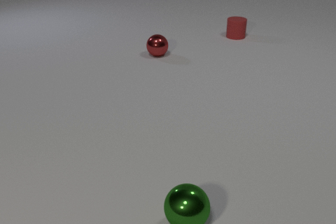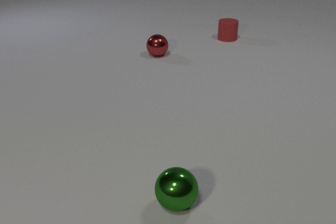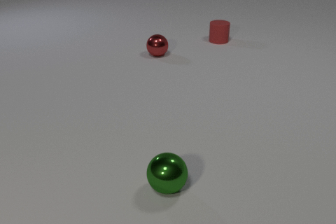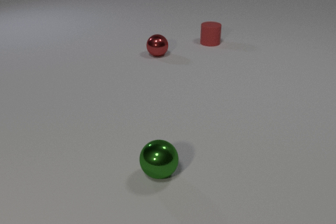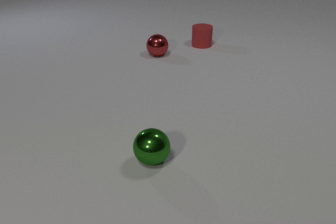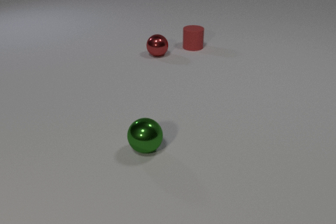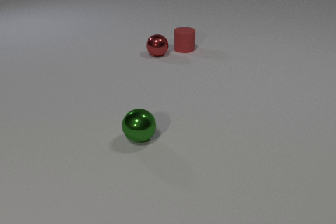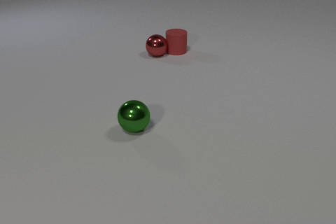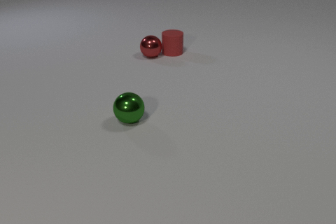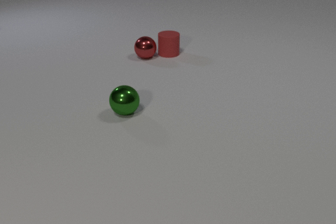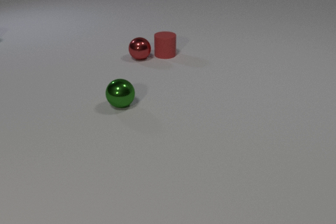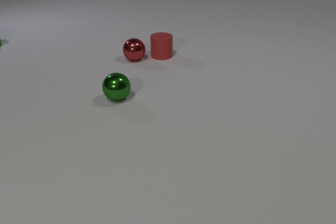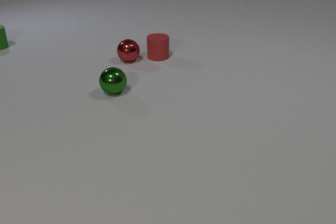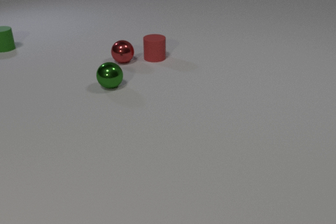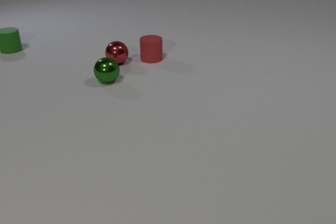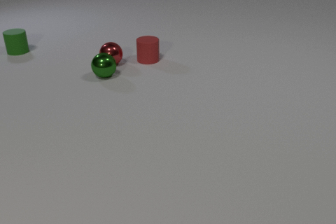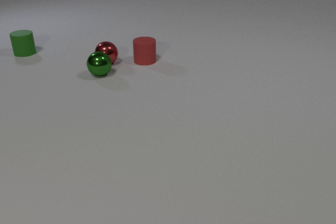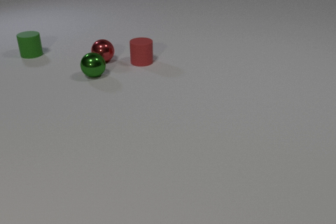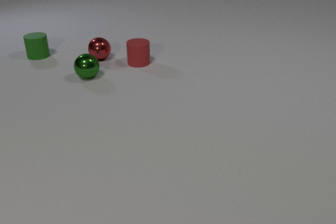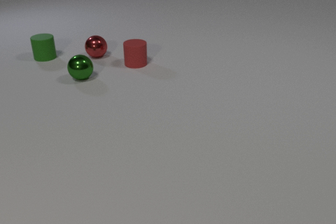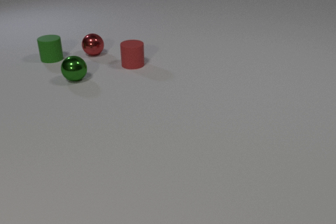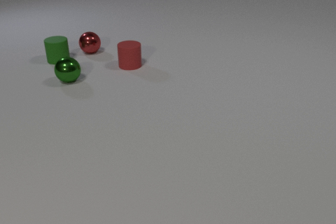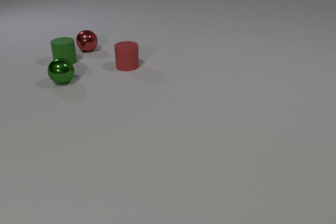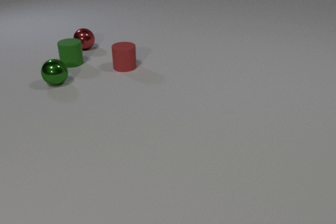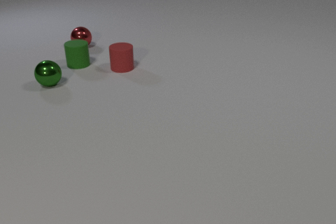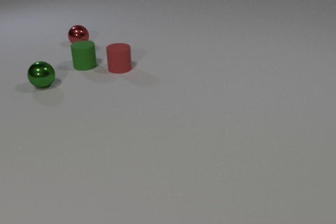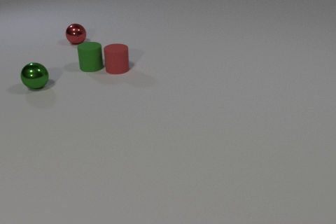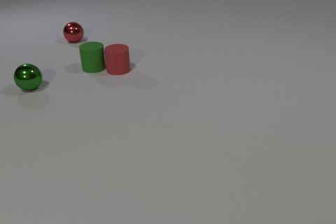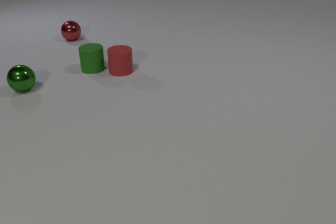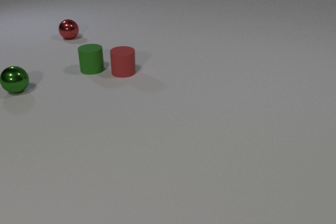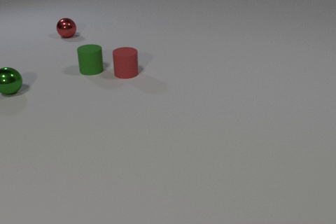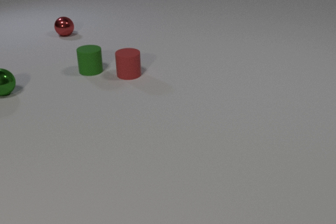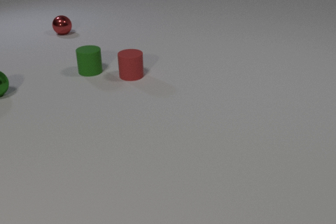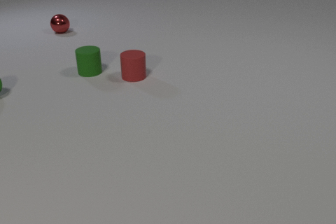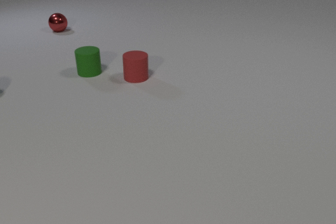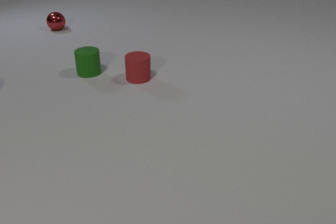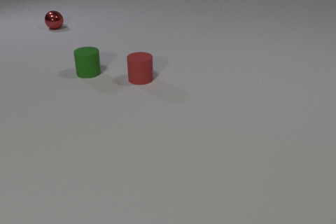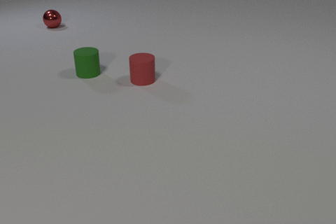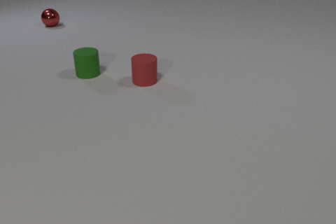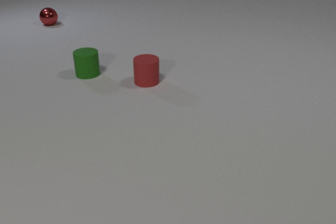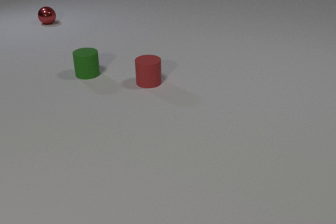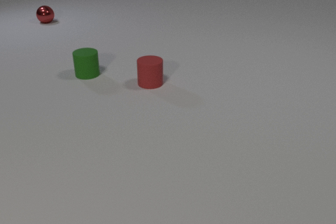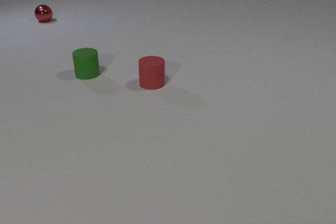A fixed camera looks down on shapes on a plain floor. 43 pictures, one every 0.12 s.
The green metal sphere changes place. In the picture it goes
away from the camera.
The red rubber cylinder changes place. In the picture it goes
toward the camera.
0.00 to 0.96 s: The red rubber cylinder slides to the left and toward the camera. The red metal sphere rolls to the left. The green metal sphere rolls away from the camera. The red rubber cylinder and the red metal sphere collide.
0.96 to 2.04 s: The red rubber cylinder slides to the left and toward the camera. The red metal sphere rolls to the left. The green rubber cylinder comes in at the left edge, slides toward the camera and to the right. The green metal sphere rolls away from the camera. The red metal sphere and the green metal sphere collide.
2.04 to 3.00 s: The red rubber cylinder slides to the left and toward the camera. The red metal sphere rolls away from the camera and to the left. The green rubber cylinder slides to the right and toward the camera. The green metal sphere rolls to the left.
3.00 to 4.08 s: The red rubber cylinder slides toward the camera and to the right. The red metal sphere rolls away from the camera. The green rubber cylinder slides toward the camera. The green metal sphere rolls to the left, leaves at the left edge. The red rubber cylinder and the green rubber cylinder collide.
4.08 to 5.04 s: The red rubber cylinder slides to the right and toward the camera. The red metal sphere rolls away from the camera. The green rubber cylinder moves, and ends about where it began.
How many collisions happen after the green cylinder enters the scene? 2.
What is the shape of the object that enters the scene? cylinder.
How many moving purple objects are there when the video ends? 0.
